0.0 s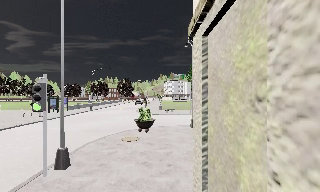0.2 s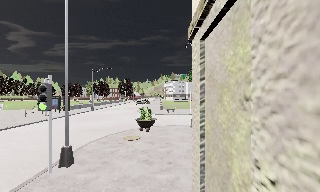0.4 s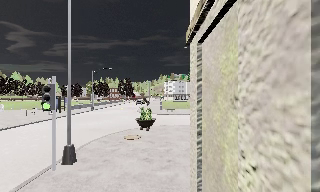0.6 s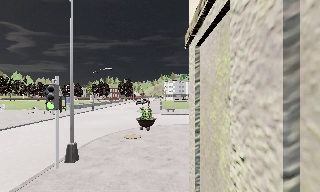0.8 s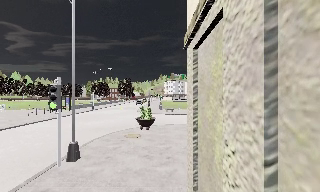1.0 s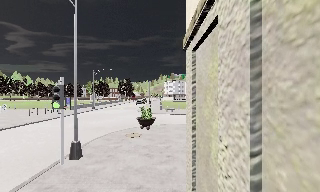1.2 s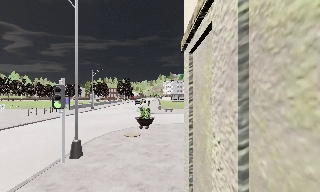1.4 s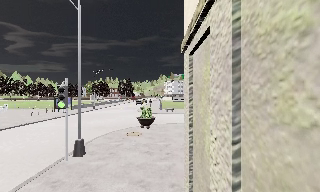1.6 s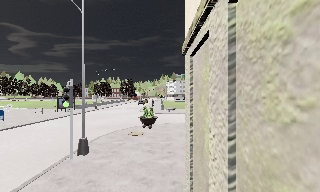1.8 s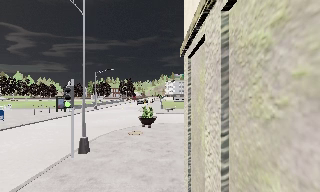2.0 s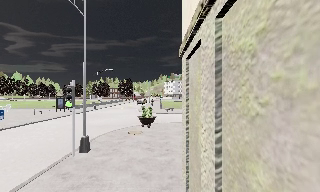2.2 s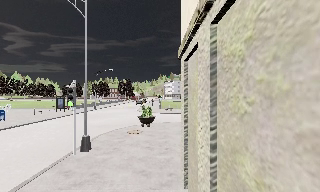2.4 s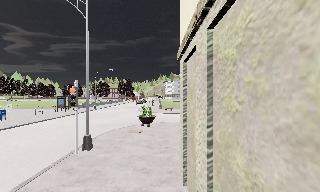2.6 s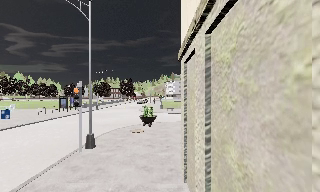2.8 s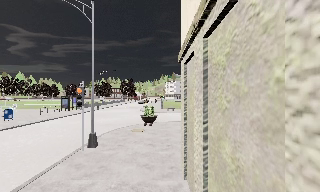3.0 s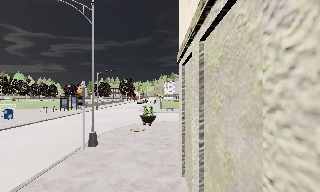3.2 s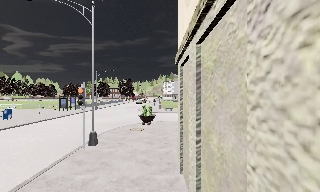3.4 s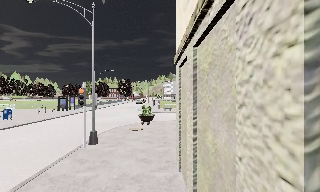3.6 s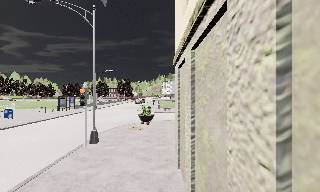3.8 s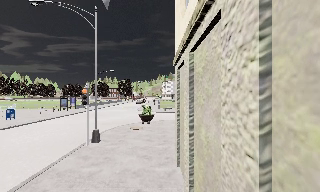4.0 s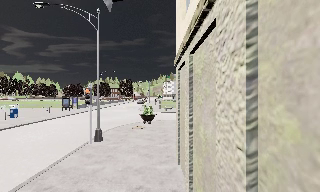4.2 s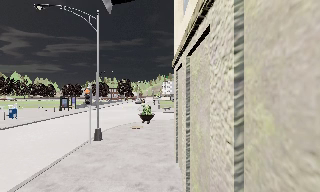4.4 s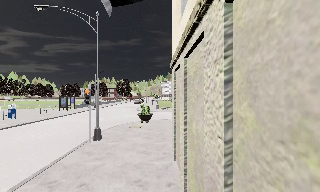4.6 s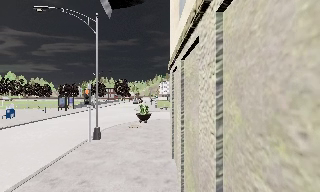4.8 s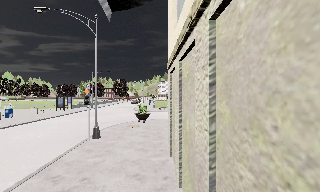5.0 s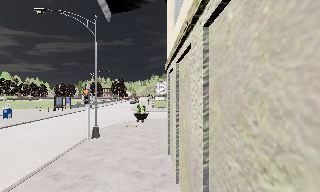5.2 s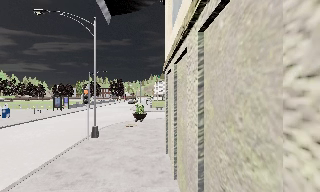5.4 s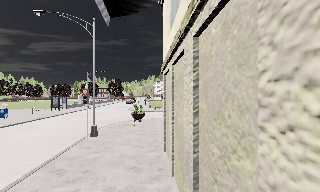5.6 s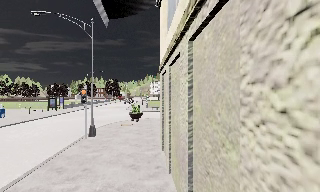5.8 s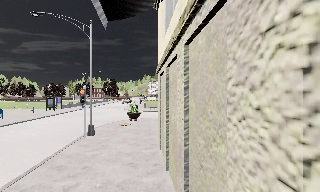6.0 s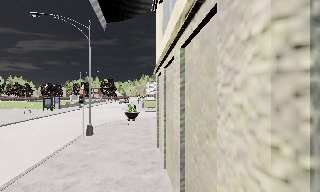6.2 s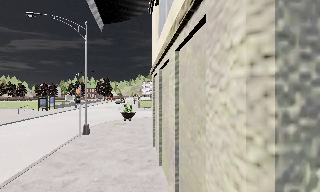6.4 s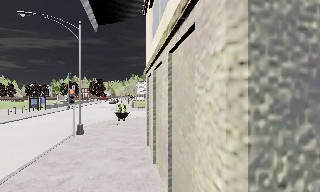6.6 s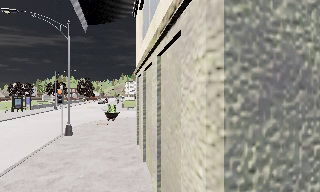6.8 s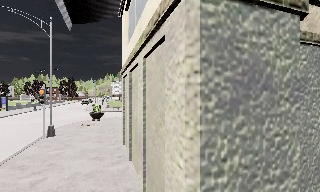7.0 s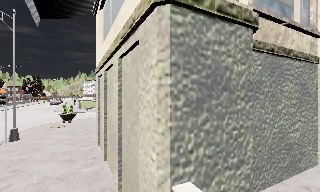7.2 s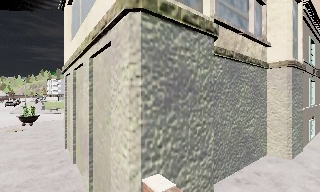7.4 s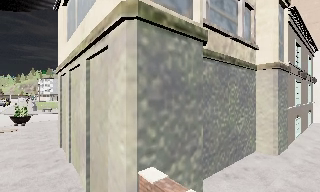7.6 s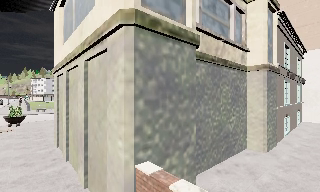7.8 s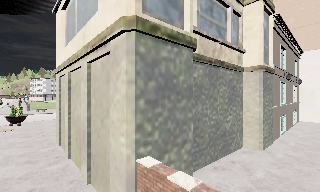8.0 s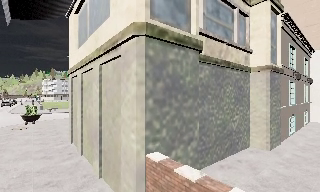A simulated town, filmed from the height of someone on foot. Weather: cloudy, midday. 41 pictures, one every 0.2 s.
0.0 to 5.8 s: The camera travels backward, about 5 m, so what stands in front gets smaller.
5.8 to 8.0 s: The scene slides to the left, as the camera pans about 35 degrees to its right. It travels backward, about 2.5 m.
The film runs backward here.
